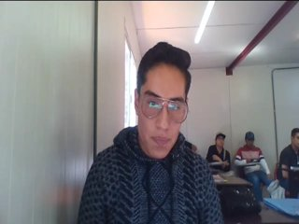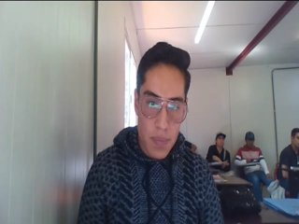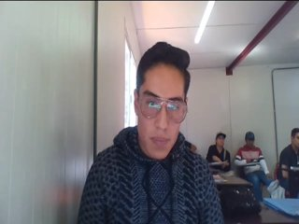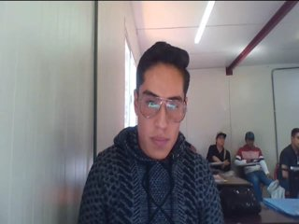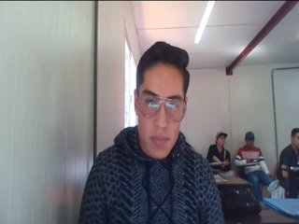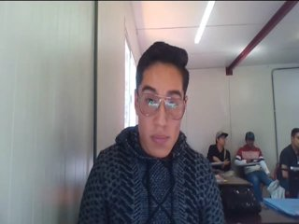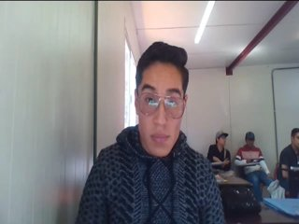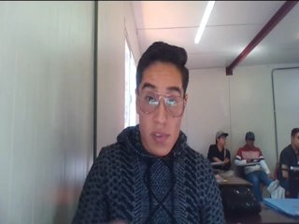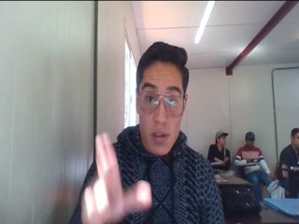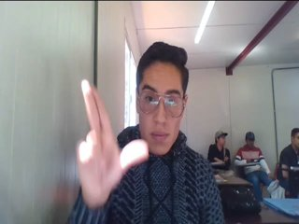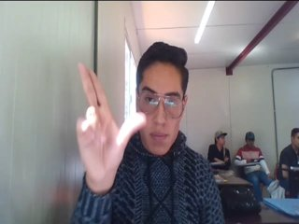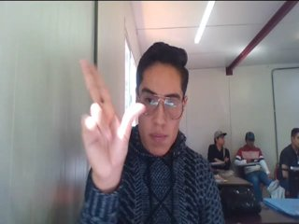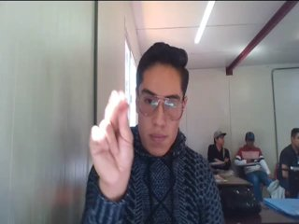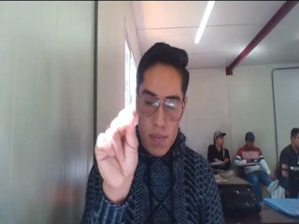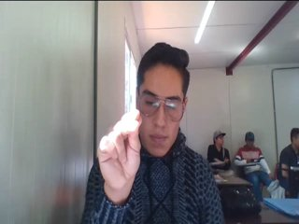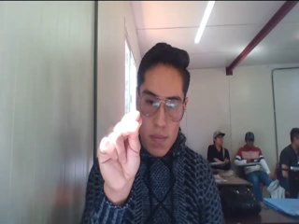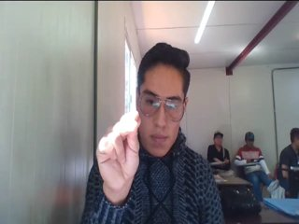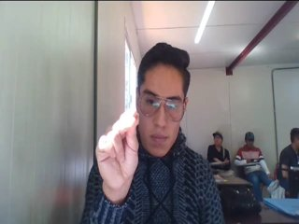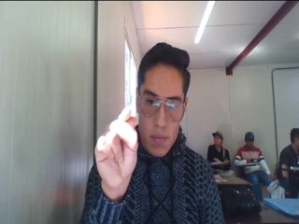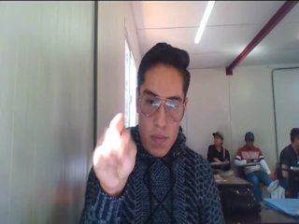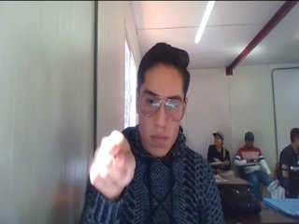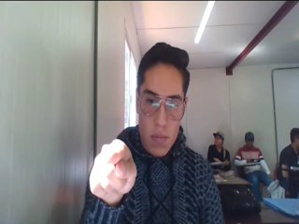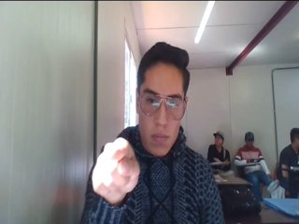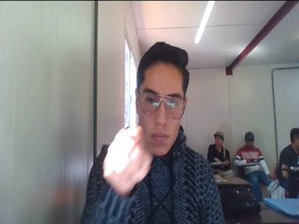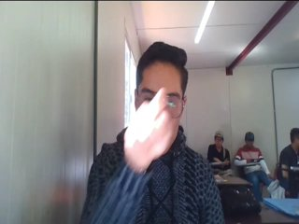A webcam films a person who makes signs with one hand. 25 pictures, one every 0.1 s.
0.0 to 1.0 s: Non-gesture.
1.1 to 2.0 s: Zoom out.
2.1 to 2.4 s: Pointing with one finger.
